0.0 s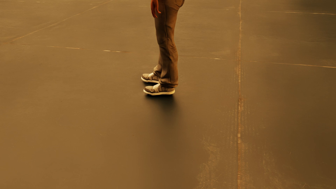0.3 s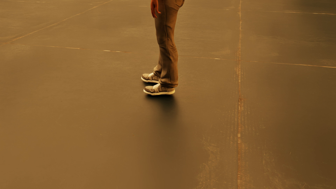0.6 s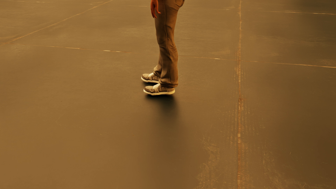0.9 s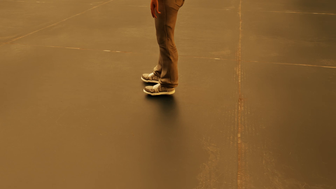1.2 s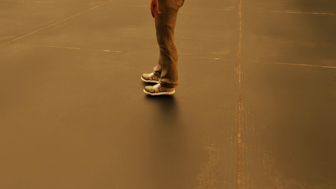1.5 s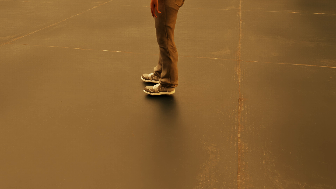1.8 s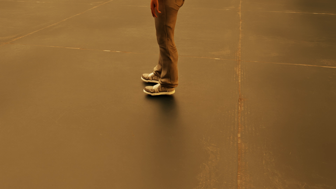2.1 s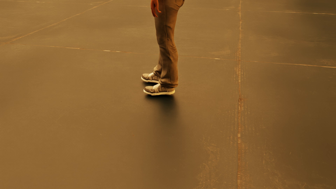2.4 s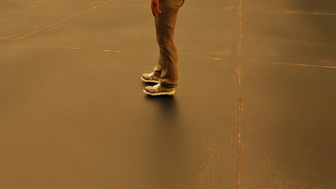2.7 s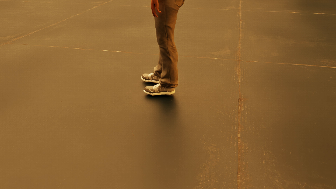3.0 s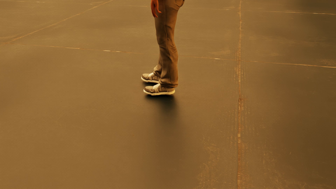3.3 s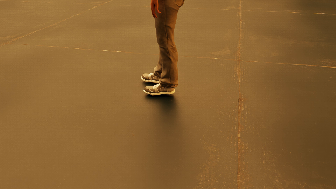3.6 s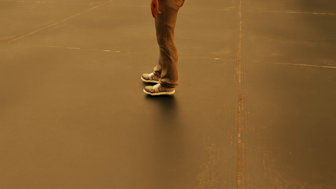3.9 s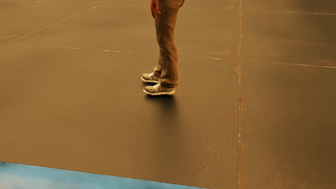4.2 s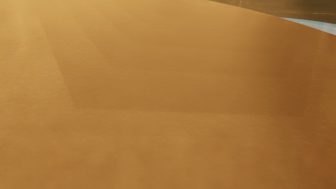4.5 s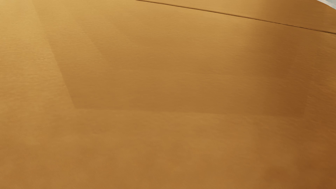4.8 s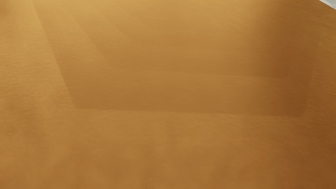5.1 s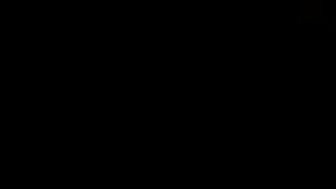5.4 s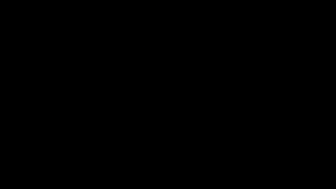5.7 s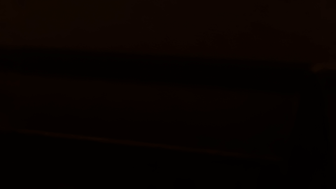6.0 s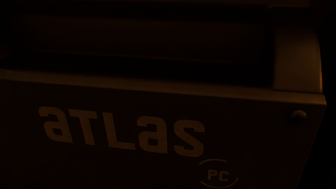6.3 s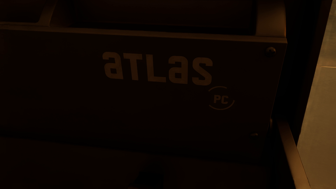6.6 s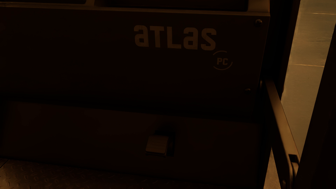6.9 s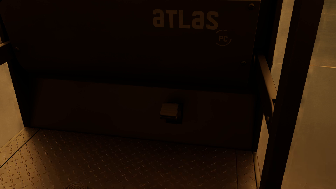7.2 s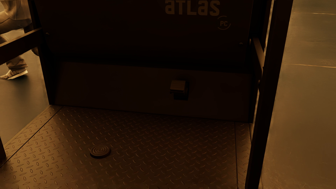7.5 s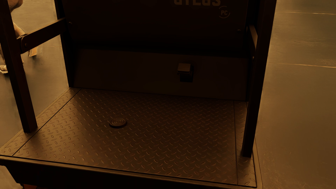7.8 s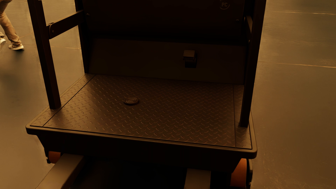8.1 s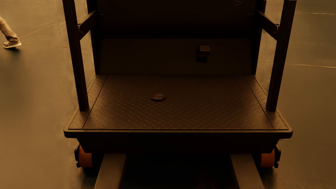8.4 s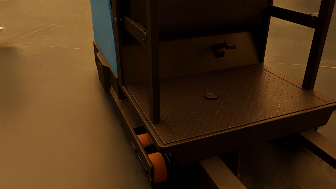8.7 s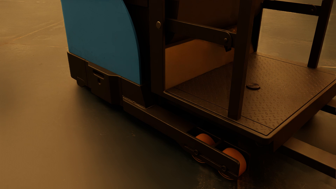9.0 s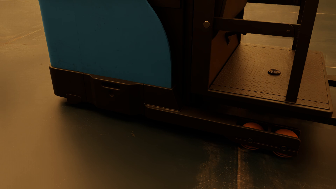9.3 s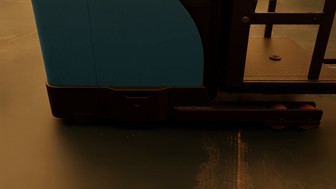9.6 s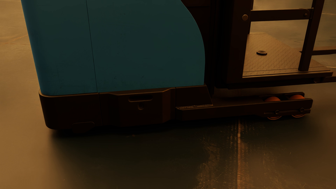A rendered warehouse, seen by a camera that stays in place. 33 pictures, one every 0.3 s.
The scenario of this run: Near miss between a forklift and a person.
